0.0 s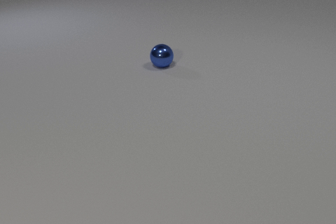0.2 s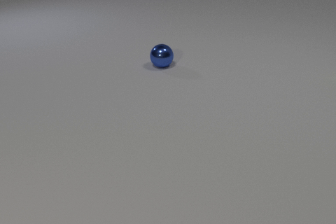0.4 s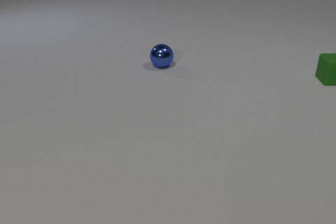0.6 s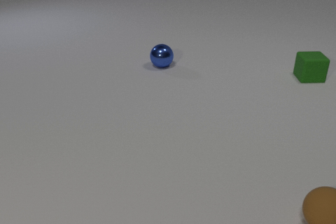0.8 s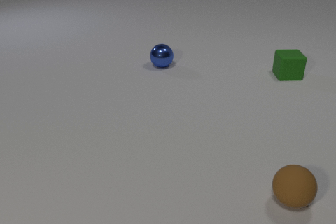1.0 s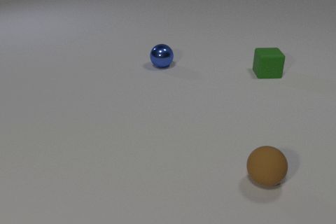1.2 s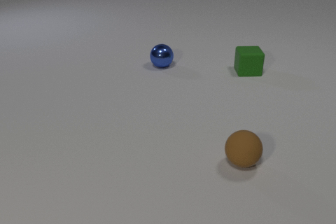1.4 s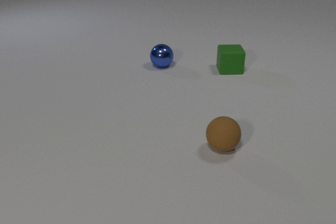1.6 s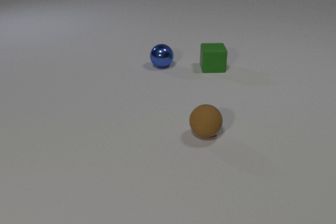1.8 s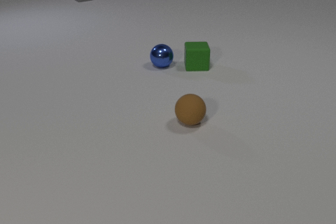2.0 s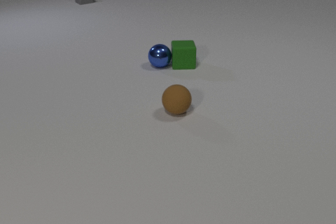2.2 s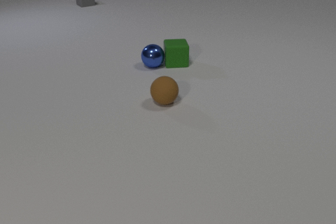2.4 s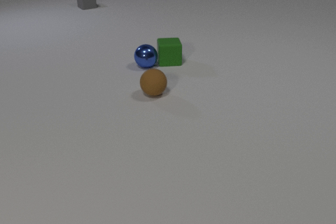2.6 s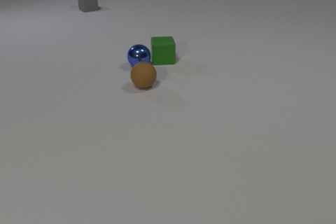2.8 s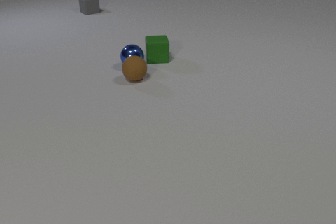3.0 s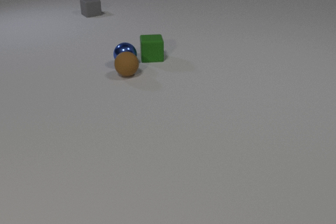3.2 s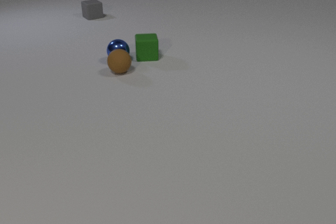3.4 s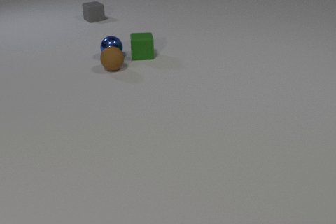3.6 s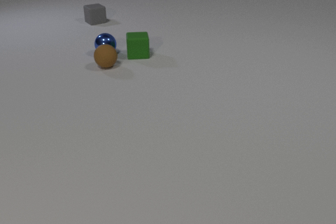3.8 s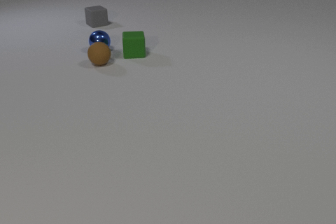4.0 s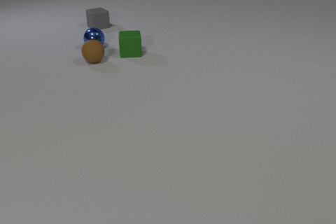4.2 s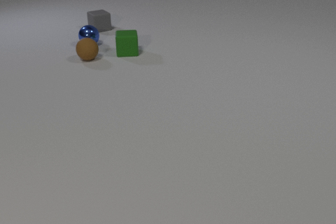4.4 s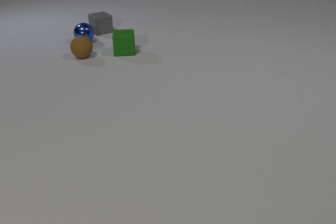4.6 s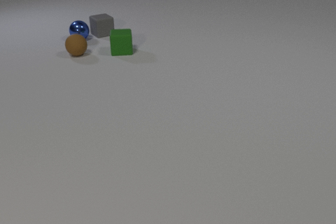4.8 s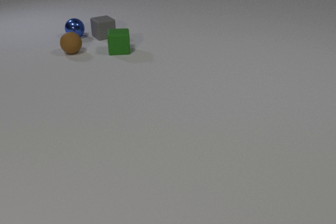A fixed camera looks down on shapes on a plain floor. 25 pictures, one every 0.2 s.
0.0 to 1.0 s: The green rubber cube comes in at the right edge, slides to the left. The brown rubber sphere comes in at the right edge, rolls to the left and away from the camera.
1.0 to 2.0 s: The green rubber cube slides to the left. The gray rubber cube comes in at the top edge, slides toward the camera. The brown rubber sphere rolls away from the camera and to the left. The green rubber cube and the blue metal sphere collide.
2.0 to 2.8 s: The green rubber cube slides to the left and away from the camera. The blue metal sphere rolls to the left. The gray rubber cube slides toward the camera. The brown rubber sphere rolls away from the camera and to the left.
2.8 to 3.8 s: The green rubber cube slides to the left and away from the camera. The blue metal sphere rolls away from the camera and to the left. The gray rubber cube slides toward the camera. The brown rubber sphere rolls away from the camera and to the left. The blue metal sphere and the brown rubber sphere collide.
3.8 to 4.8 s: The green rubber cube slides to the left and away from the camera. The blue metal sphere rolls away from the camera and to the left. The gray rubber cube slides toward the camera. The brown rubber sphere rolls away from the camera and to the left.
How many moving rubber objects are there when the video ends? 3.
How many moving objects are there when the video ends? 4.
Are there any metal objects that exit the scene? no.
